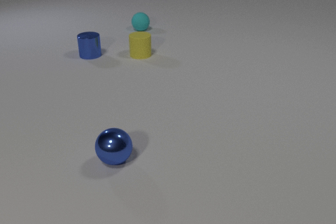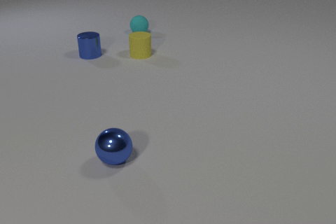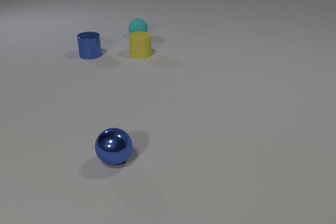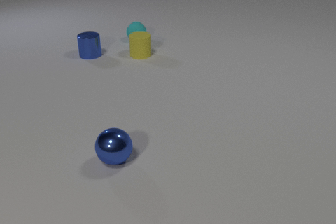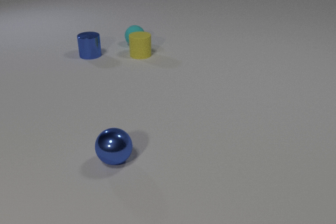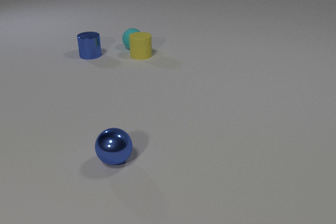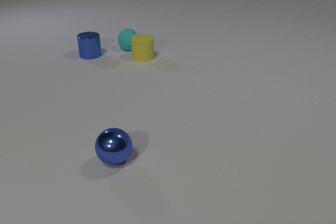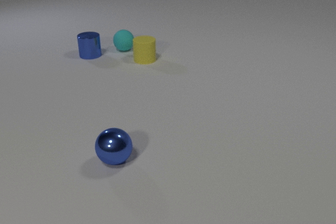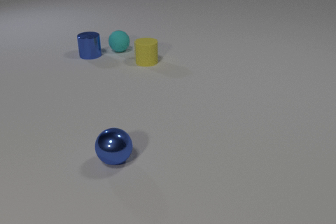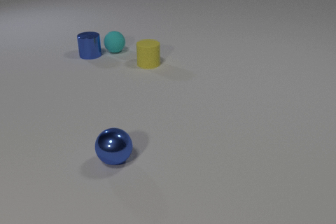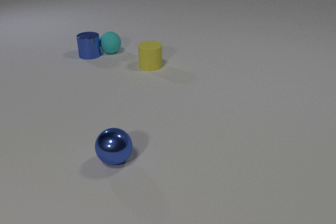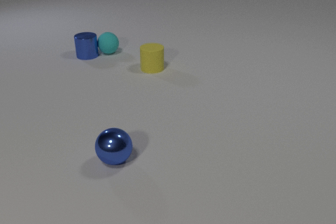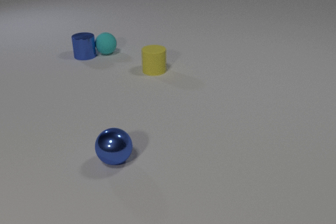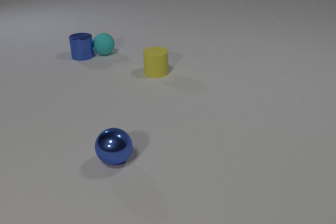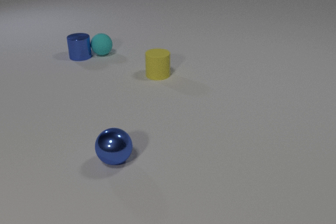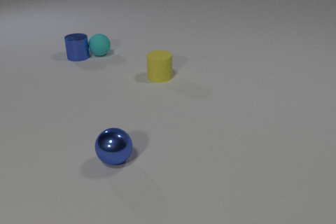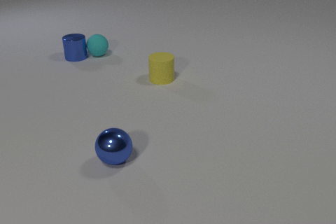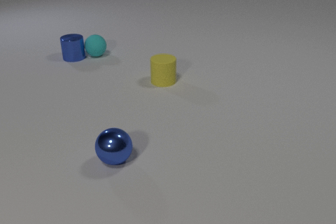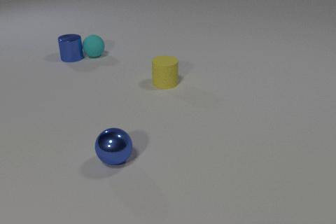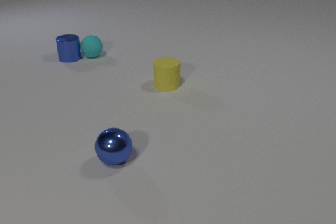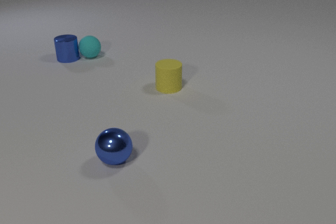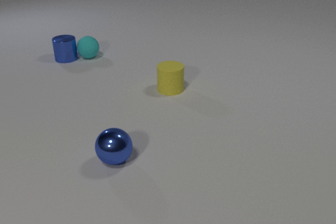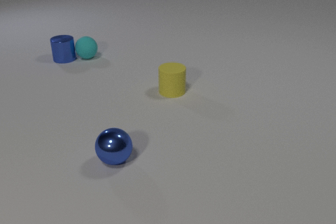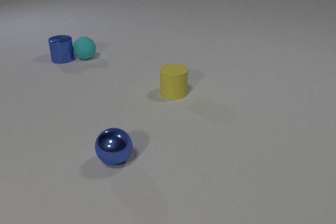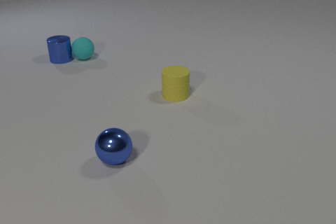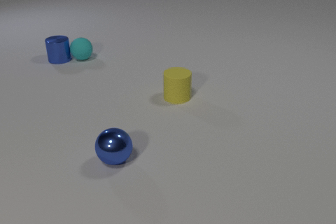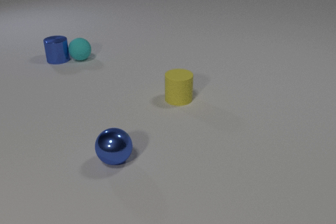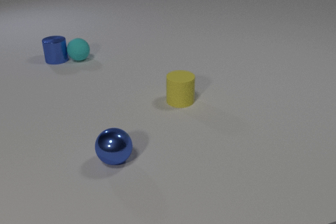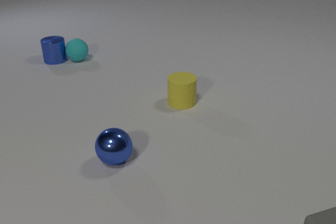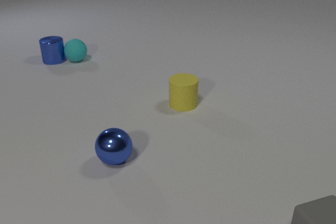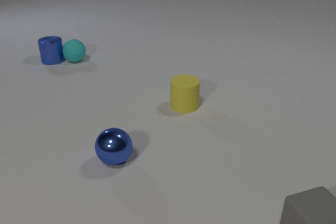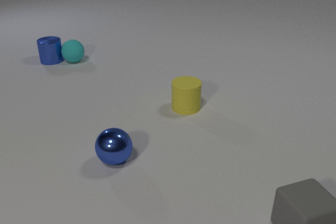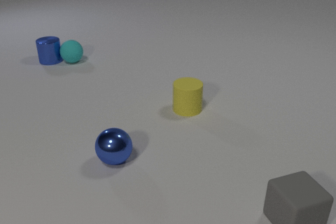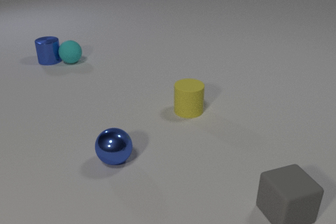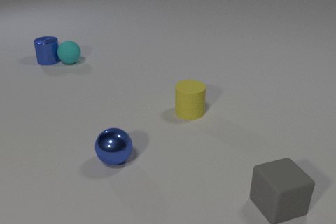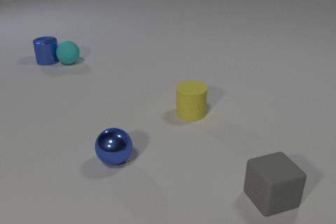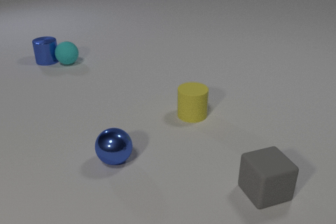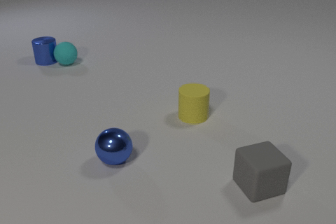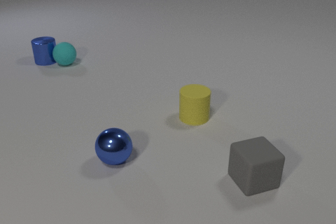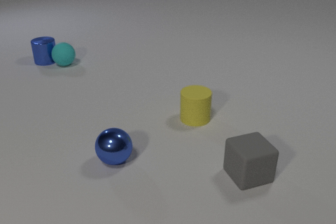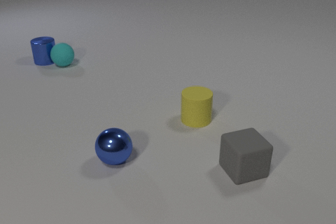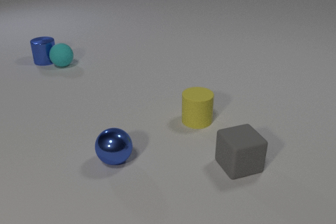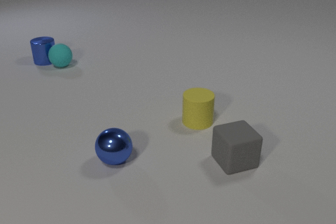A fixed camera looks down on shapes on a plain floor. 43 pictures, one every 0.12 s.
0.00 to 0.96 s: The cyan rubber sphere rolls toward the camera. The yellow rubber cylinder slides toward the camera. The cyan rubber sphere and the yellow rubber cylinder collide.
0.96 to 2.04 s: The cyan rubber sphere rolls to the left and toward the camera. The yellow rubber cylinder slides toward the camera. The blue metal cylinder slides to the left. The cyan rubber sphere and the blue metal cylinder collide.
2.04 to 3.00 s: The cyan rubber sphere rolls to the left and toward the camera. The yellow rubber cylinder slides toward the camera. The blue metal cylinder slides to the left.
3.00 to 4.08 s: The cyan rubber sphere rolls to the left and toward the camera. The yellow rubber cylinder slides toward the camera and to the right. The blue metal cylinder slides to the left. The gray rubber cube comes in at the bottom edge, slides to the left and away from the camera.
4.08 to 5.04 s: The cyan rubber sphere rolls to the left and toward the camera. The yellow rubber cylinder slides toward the camera and to the right. The gray rubber cube slides away from the camera and to the left.
How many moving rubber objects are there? 3.
How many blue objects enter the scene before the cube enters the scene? 0.
What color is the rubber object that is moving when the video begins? cyan.
